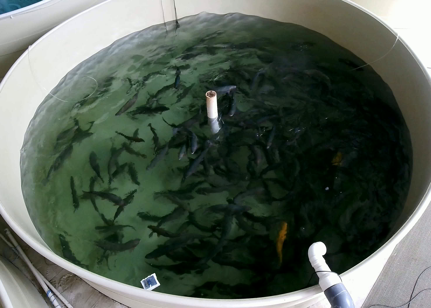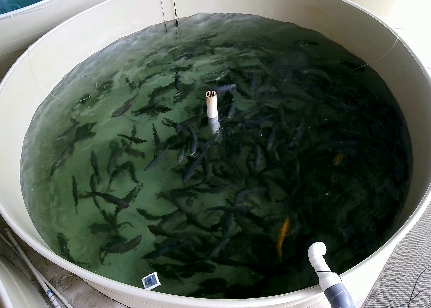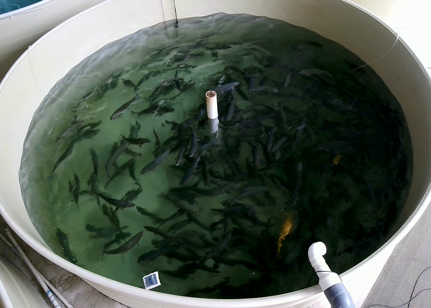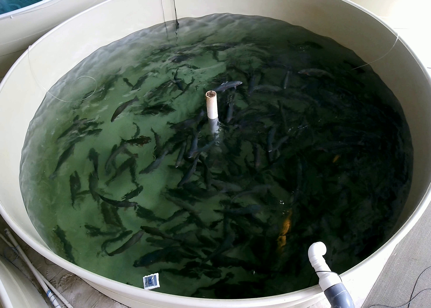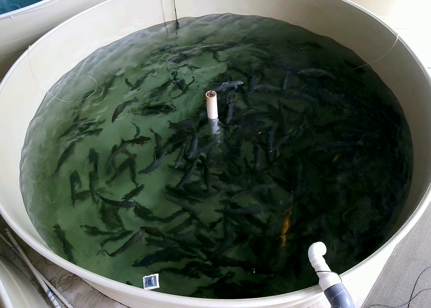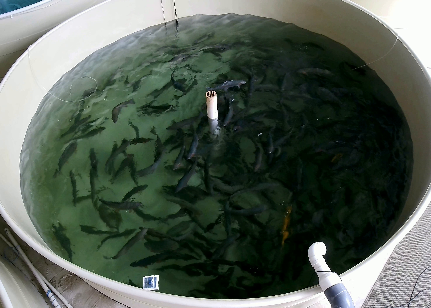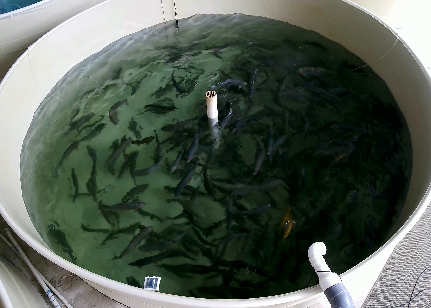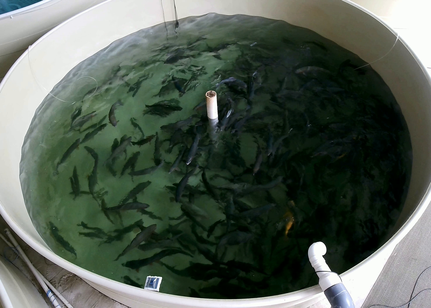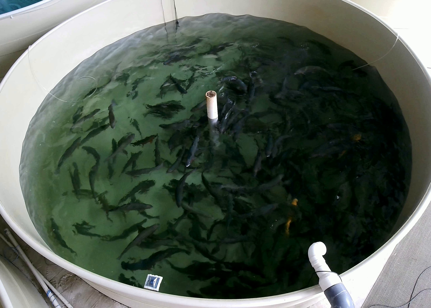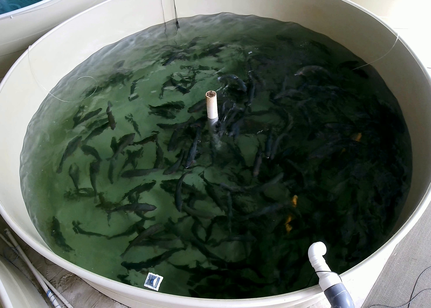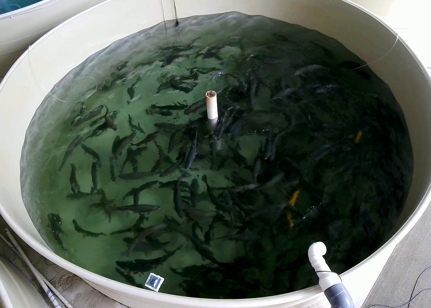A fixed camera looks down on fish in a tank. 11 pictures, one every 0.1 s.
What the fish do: Foraging.
